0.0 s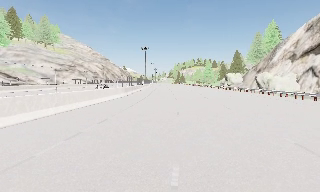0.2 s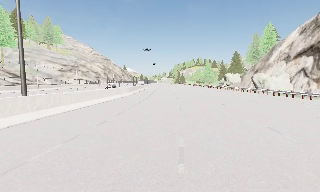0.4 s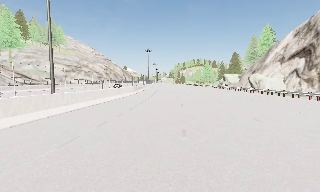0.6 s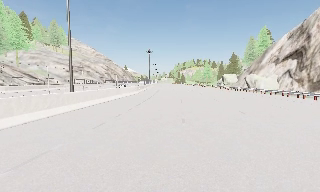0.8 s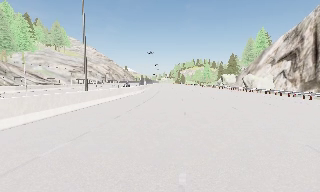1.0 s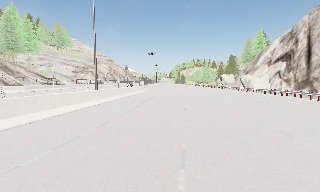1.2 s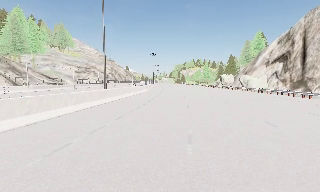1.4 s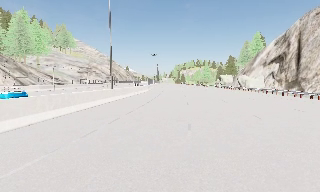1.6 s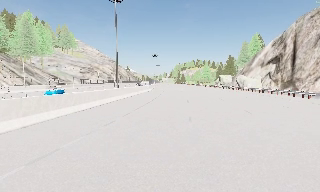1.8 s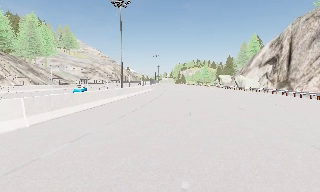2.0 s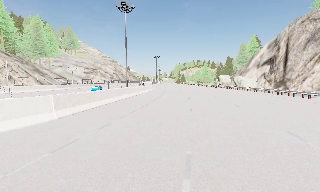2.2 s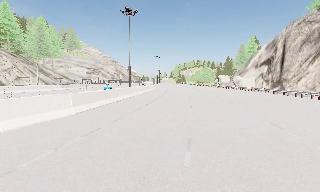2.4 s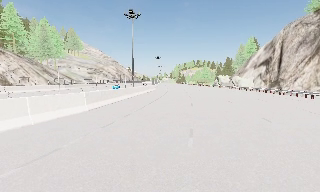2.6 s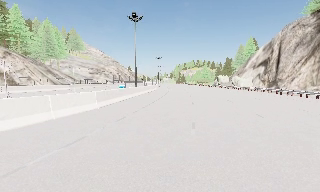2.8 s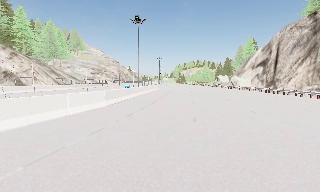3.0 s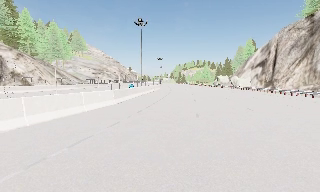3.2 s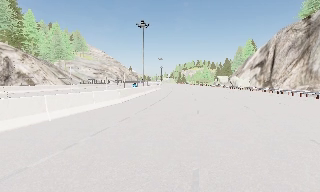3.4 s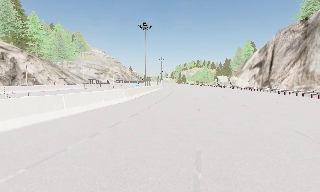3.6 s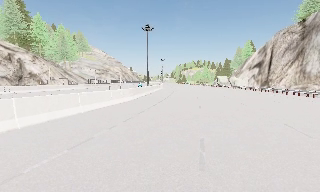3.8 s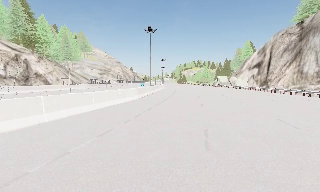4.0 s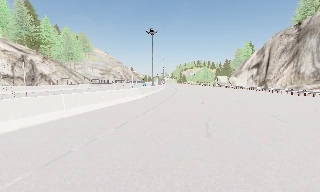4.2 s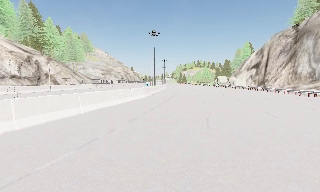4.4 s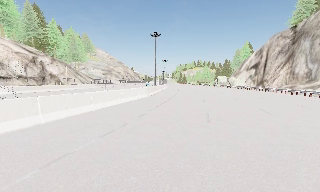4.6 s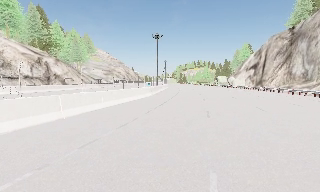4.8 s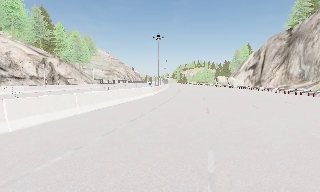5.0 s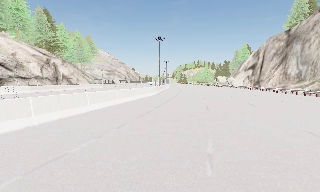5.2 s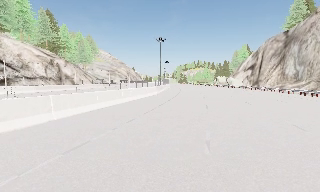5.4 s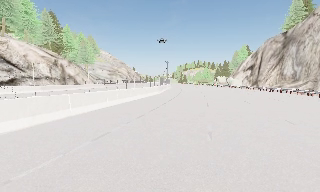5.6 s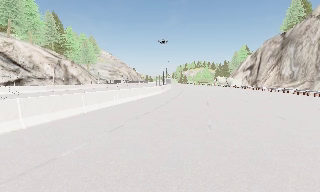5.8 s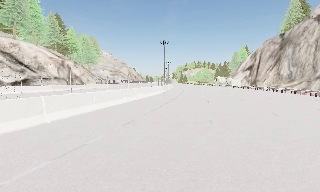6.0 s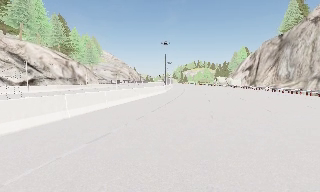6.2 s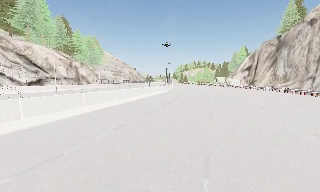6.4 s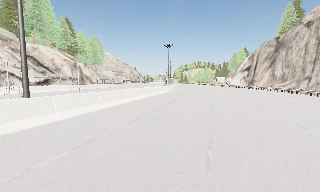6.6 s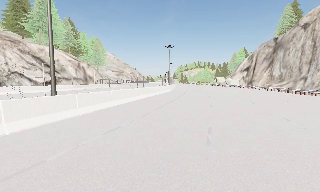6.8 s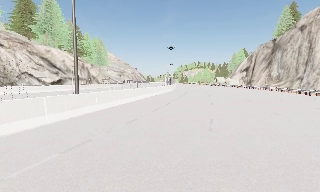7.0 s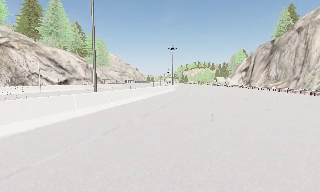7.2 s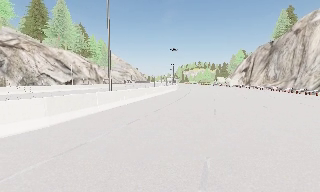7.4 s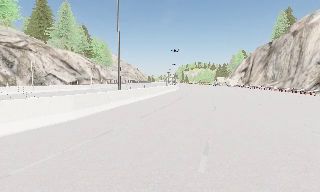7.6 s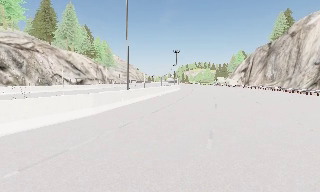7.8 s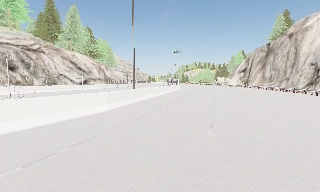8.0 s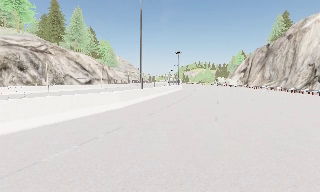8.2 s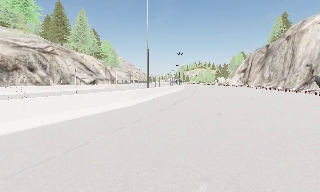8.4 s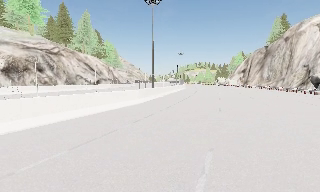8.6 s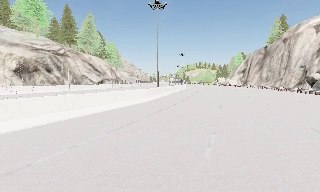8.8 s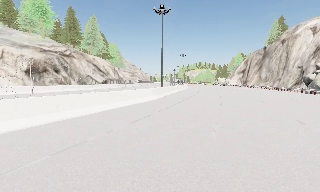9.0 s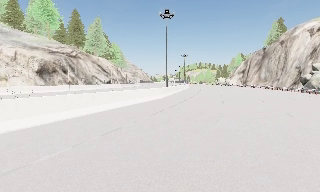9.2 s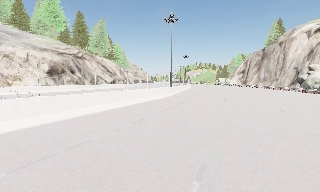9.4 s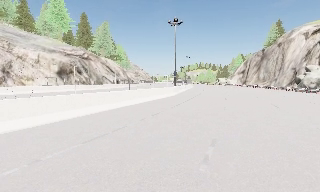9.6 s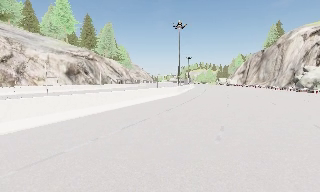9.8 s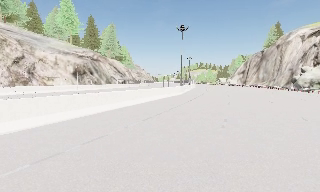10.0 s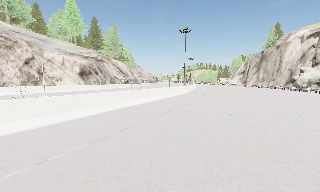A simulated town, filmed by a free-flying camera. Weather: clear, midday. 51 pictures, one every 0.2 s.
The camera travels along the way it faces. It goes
backward.
0.0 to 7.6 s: The camera travels backward, about 45 m, so what stands in front gets smaller.
7.6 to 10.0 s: The camera travels backward and to its left, about 18 m, so what stands in front gets smaller.
The film runs backward here.
